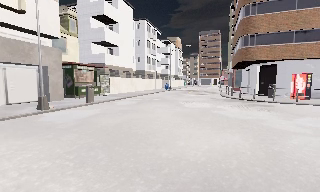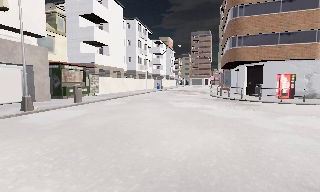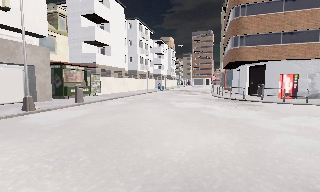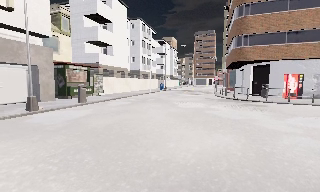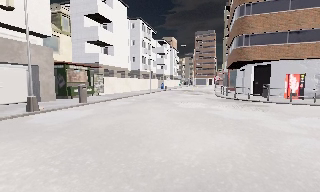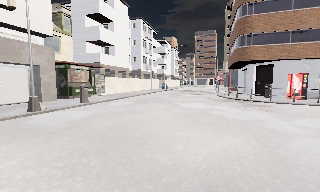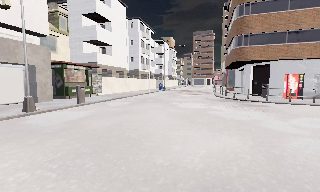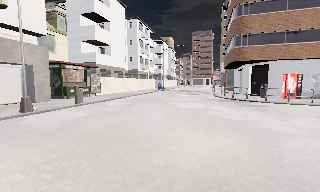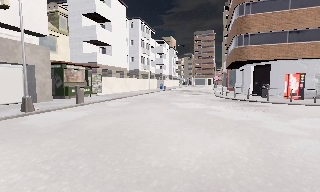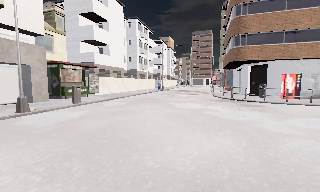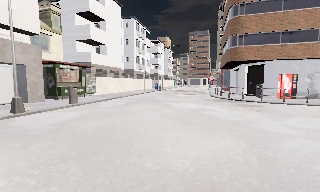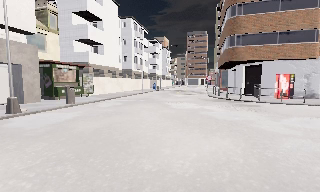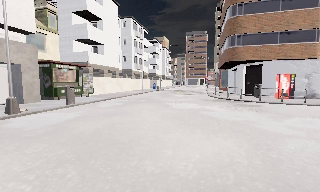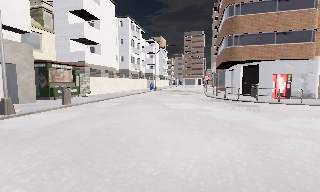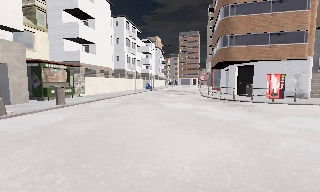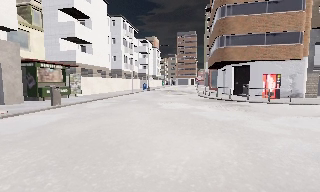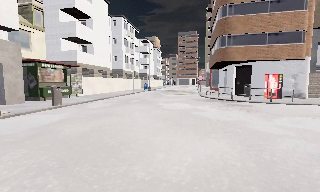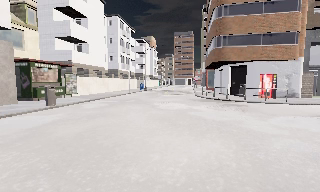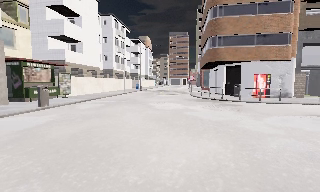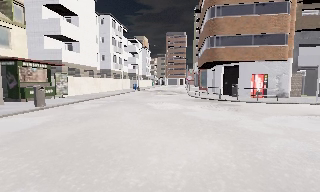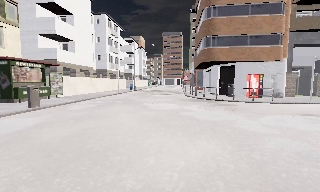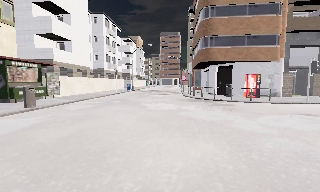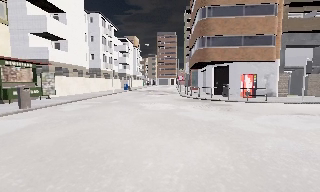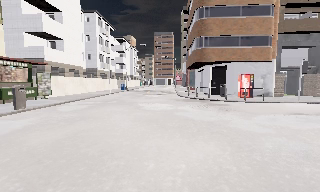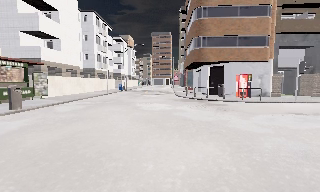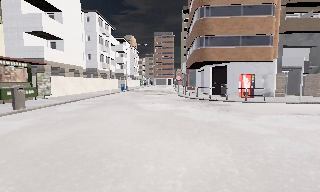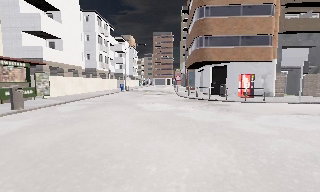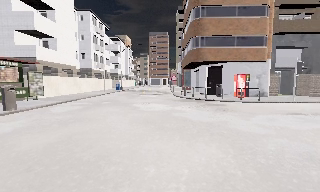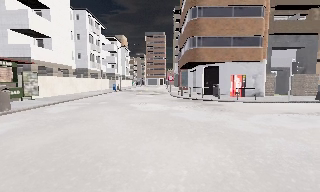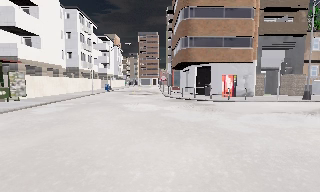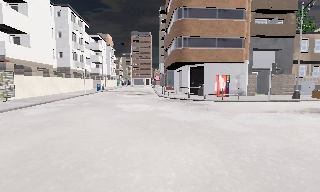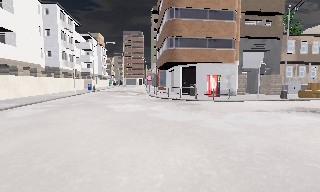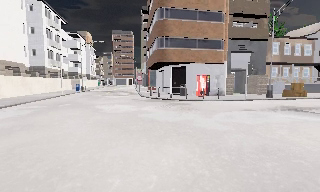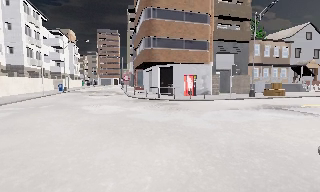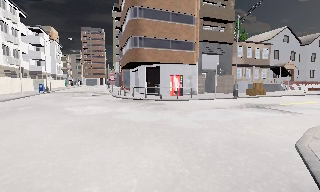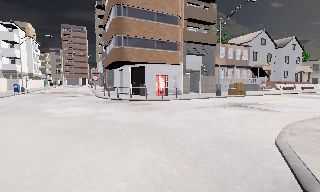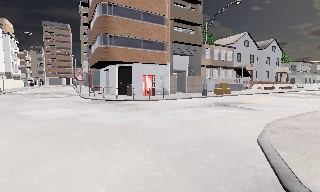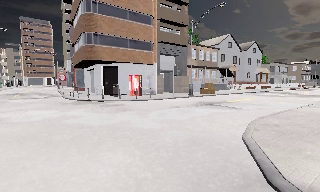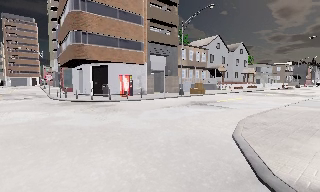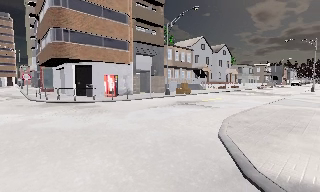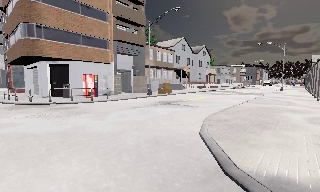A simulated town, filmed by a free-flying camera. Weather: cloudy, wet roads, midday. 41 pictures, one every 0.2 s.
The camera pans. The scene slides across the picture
to the left.
The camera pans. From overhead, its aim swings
clockwise.
0.0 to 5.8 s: The scene slides to the left, as the camera pans about 20 degrees to its right. It travels forward, about 1.5 m, so what stands in front looms larger.
5.8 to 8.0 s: The camera swings to its right by about 50 degrees, and the scene slides to the left.
The film runs forward here.
